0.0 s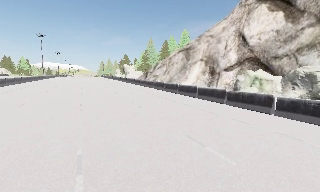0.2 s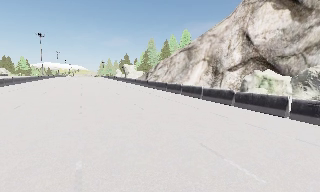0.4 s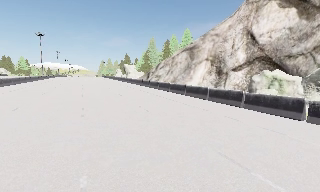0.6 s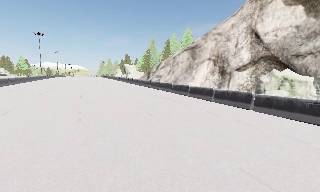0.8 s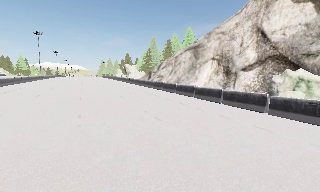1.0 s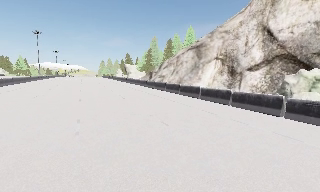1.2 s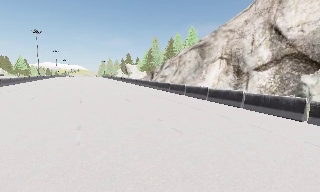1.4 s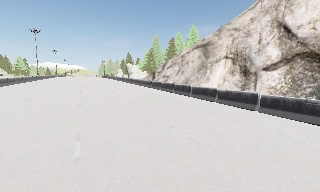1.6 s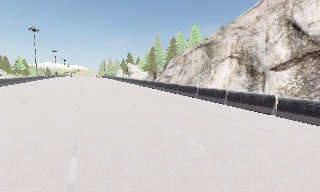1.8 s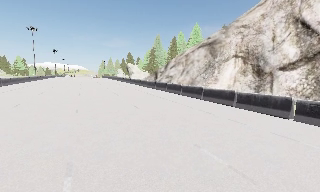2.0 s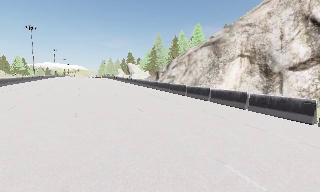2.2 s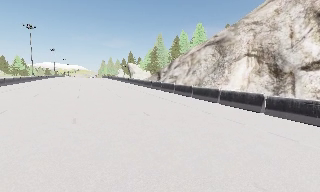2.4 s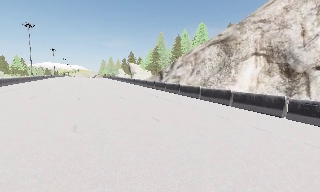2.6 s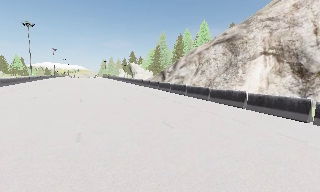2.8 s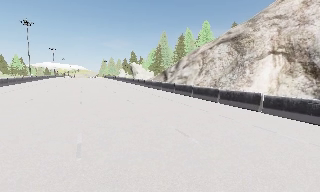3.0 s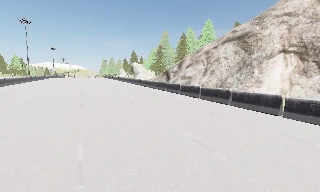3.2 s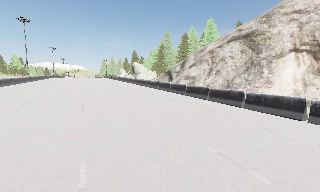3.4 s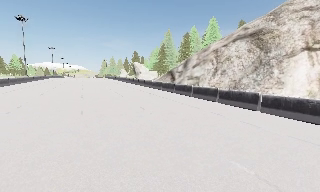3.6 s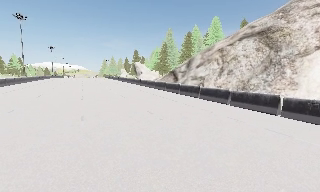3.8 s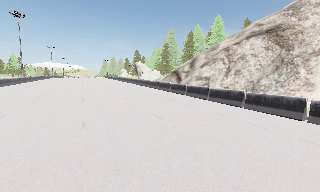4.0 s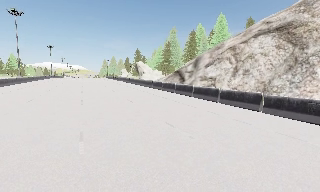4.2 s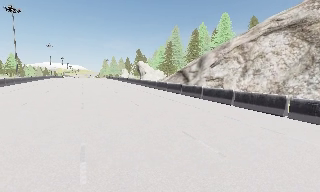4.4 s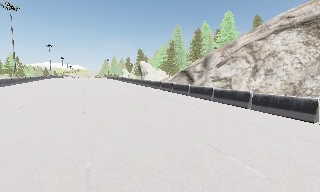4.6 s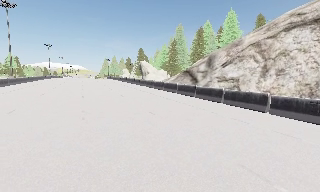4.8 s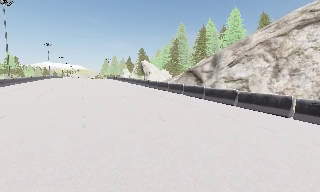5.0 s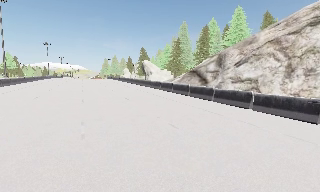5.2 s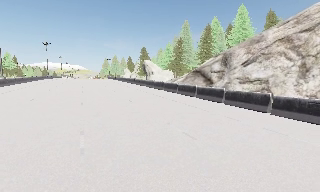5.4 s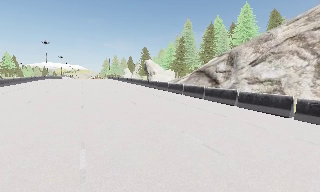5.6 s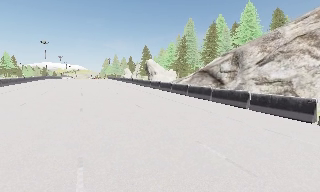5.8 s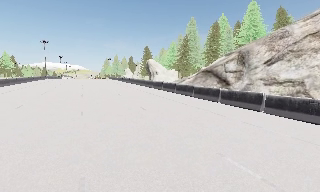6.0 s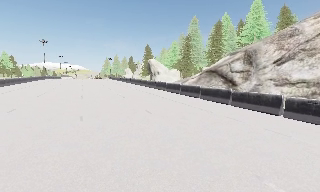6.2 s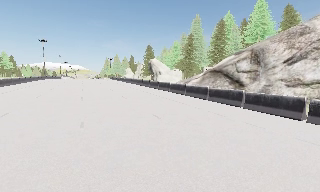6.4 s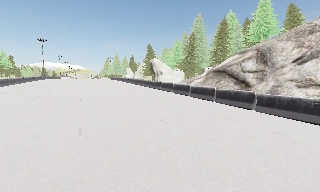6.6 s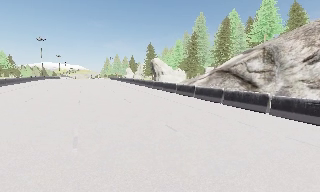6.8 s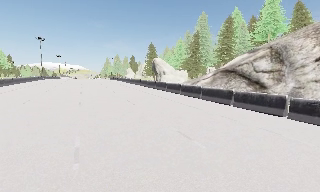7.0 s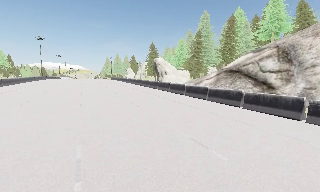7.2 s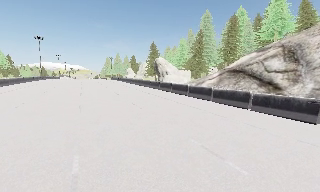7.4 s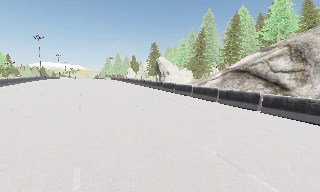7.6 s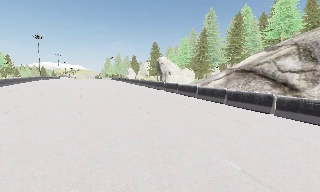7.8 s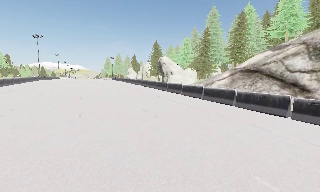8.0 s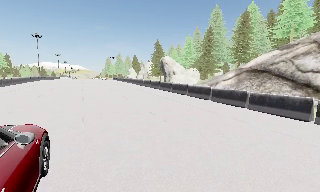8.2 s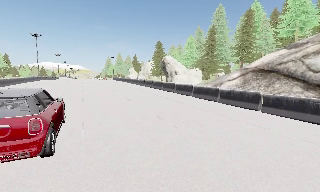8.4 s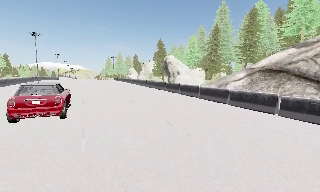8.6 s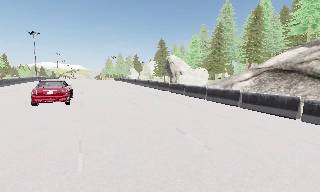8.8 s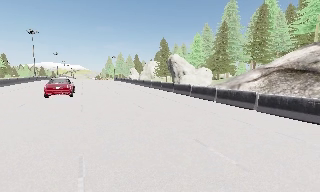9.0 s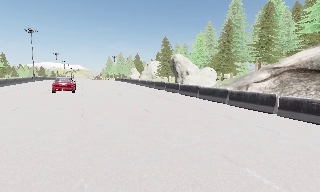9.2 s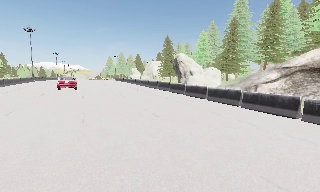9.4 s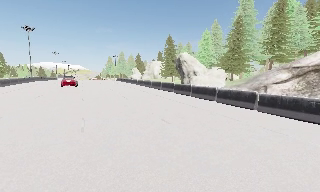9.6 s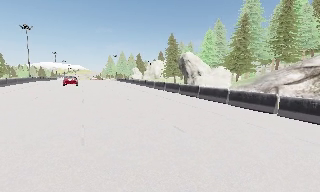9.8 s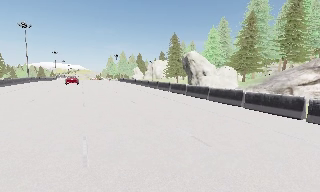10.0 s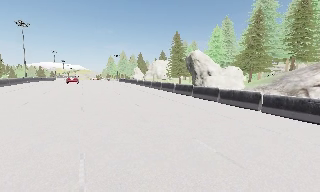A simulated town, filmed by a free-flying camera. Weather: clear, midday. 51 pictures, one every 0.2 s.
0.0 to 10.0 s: The camera travels forward and to its left, about 50 m, so what stands in front looms larger.
The film runs forward here.
